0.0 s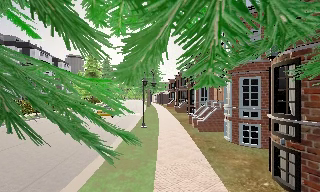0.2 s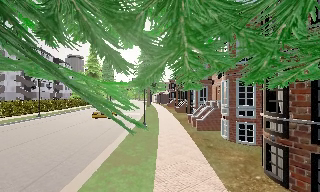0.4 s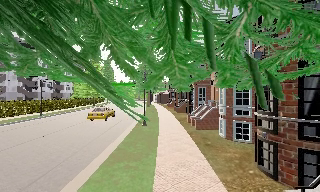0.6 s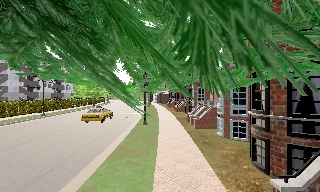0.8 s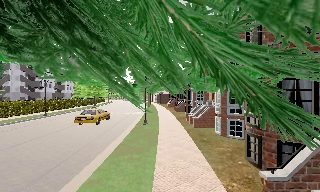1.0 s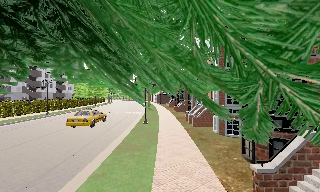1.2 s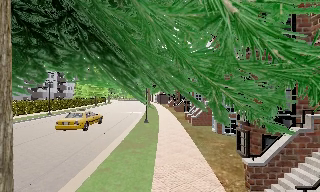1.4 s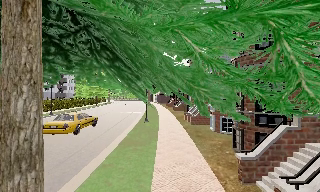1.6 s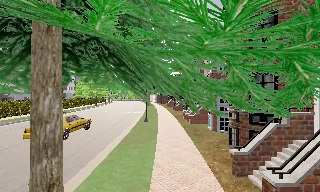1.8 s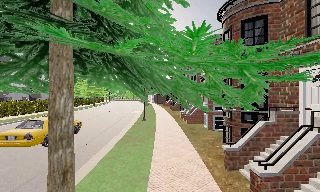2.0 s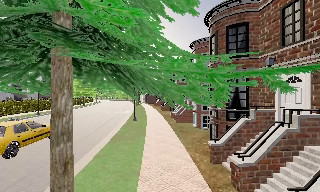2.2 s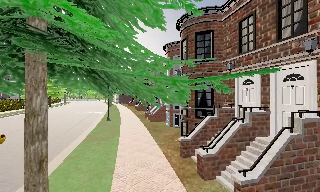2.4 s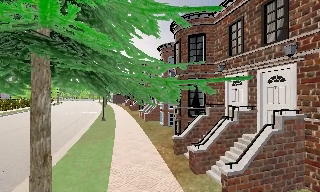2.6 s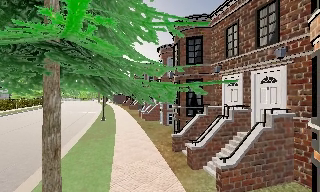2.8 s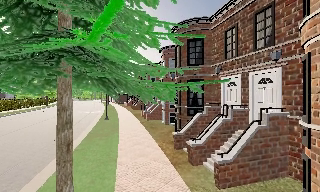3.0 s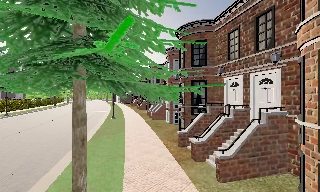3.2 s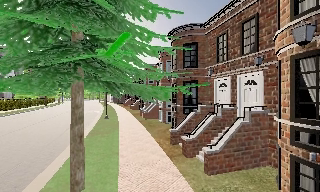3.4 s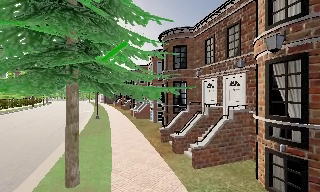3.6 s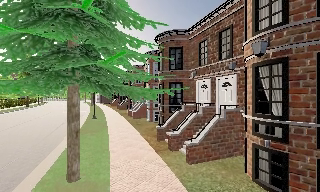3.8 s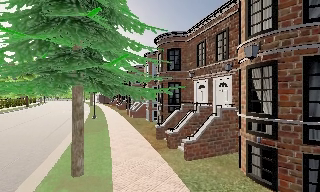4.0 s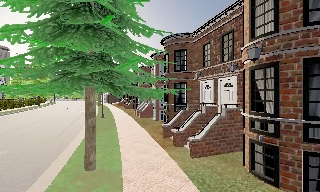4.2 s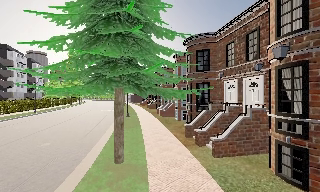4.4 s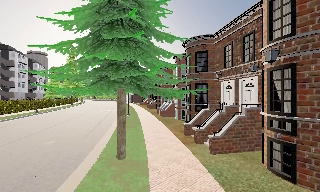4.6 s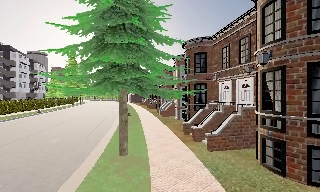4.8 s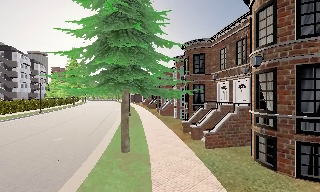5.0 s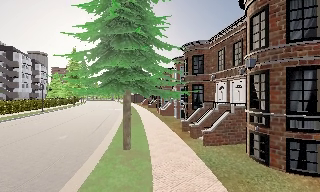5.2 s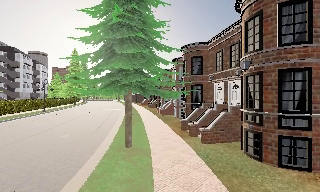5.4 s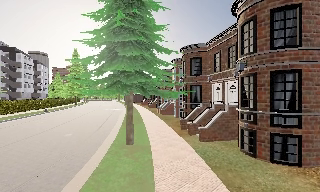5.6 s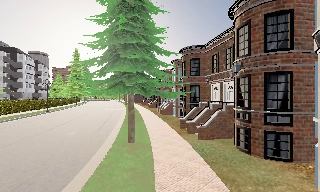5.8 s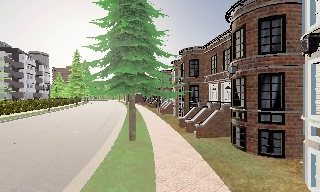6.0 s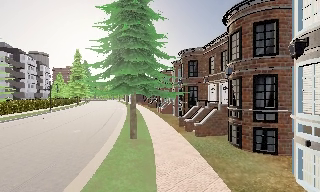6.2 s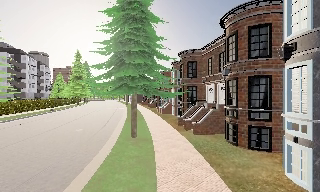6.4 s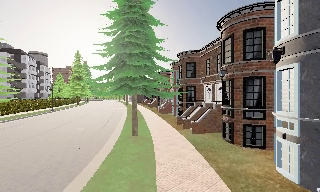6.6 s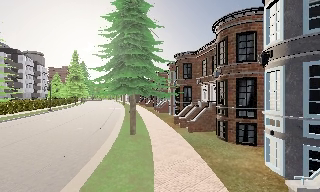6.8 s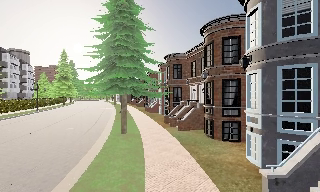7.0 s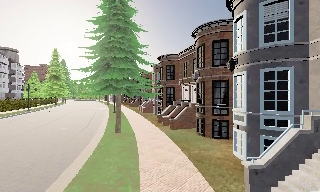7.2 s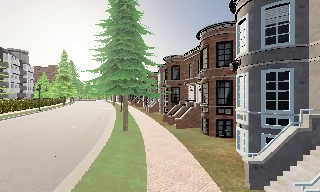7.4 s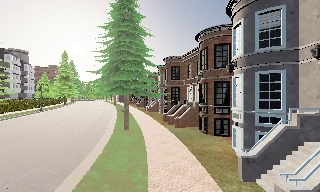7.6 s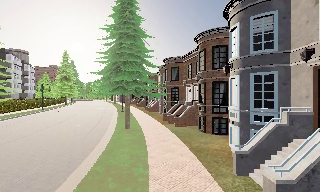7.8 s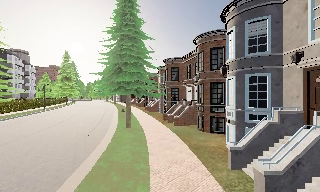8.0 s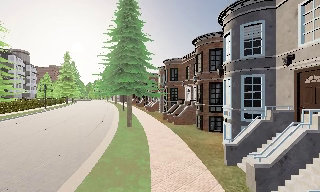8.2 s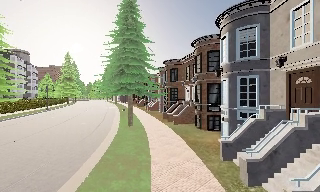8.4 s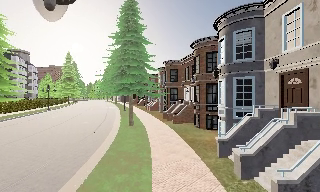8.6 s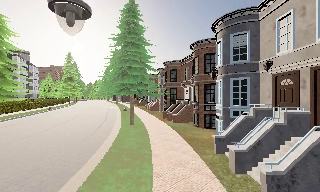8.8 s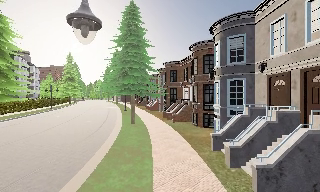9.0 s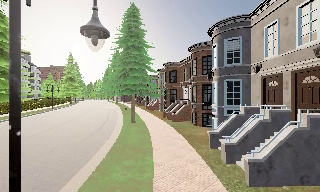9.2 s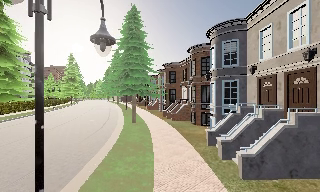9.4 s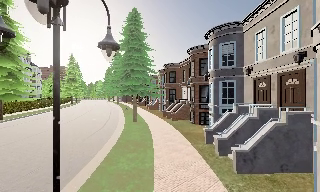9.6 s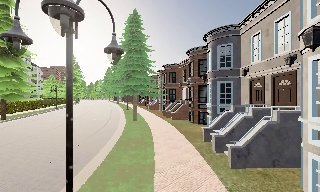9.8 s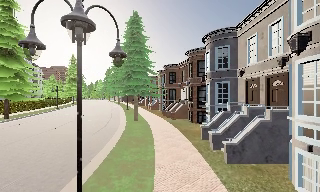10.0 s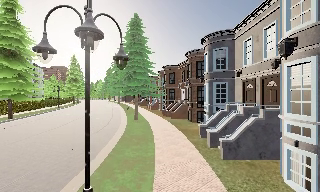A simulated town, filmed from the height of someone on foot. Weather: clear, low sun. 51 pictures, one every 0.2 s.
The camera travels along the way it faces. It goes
backward.
0.0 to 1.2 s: The camera travels backward, about 2 m, so what stands in front gets smaller.
1.2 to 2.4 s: The scene slides to the left, as the camera pans about 15 degrees to its right. It travels backward, about 2 m, so what stands in front gets smaller.
2.4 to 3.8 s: The camera travels backward, about 2.5 m, so what stands in front gets smaller.
3.8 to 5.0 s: The camera pans to its left, which is counterclockwise from overhead, by about 10 degrees. It travels backward, about 2 m, so what stands in front gets smaller.
5.0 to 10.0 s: The camera travels backward, about 9 m, so what stands in front gets smaller.
The film runs backward here.
